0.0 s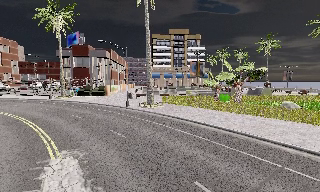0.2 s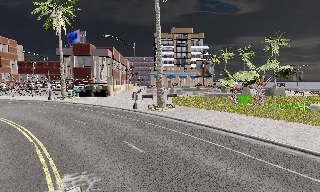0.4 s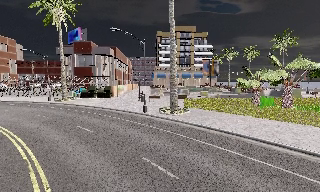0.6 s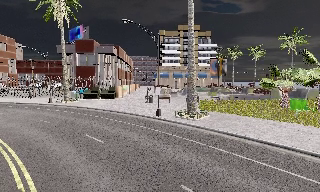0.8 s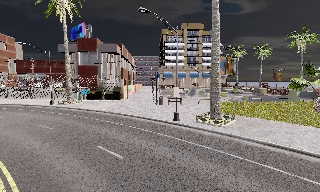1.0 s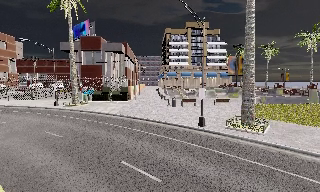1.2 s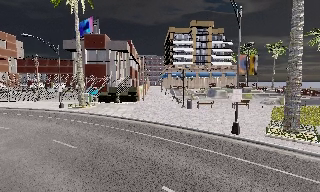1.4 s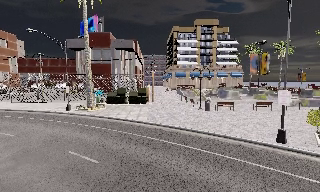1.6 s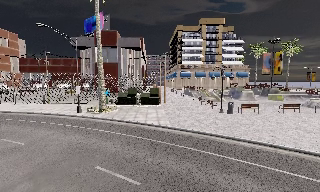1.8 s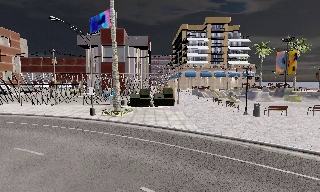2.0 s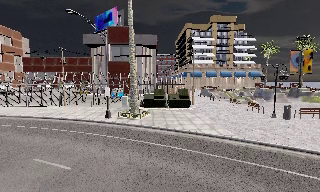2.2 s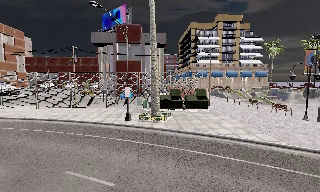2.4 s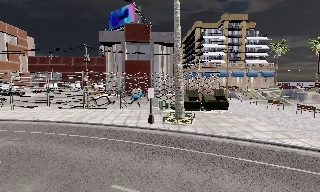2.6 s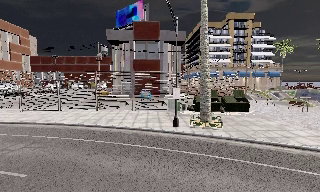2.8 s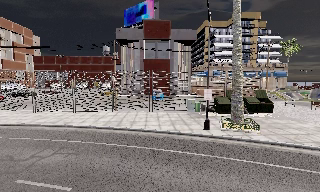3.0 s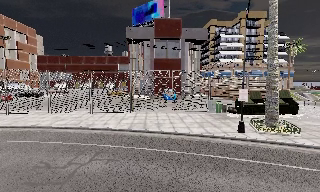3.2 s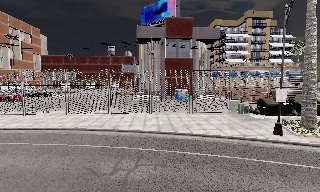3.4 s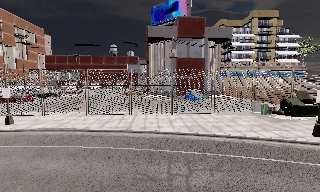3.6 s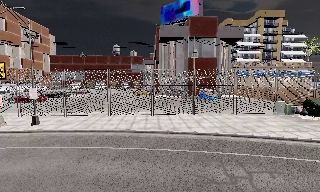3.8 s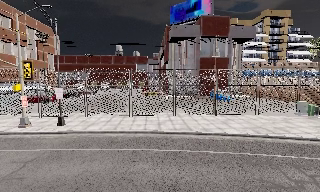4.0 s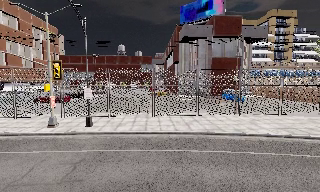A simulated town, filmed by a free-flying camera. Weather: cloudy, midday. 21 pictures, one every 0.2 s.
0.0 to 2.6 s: The camera travels to its left and forward, about 30 m, so close, fixed things drift to the right.
2.6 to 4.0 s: The camera travels to its left, about 14 m, so close, fixed things drift to the right.
The film runs backward here.
